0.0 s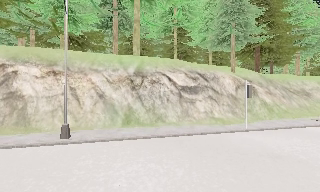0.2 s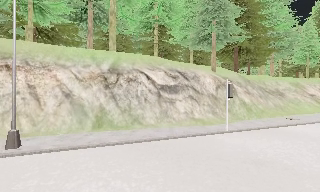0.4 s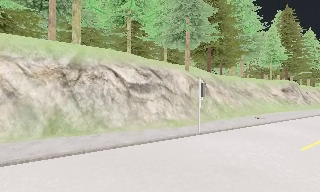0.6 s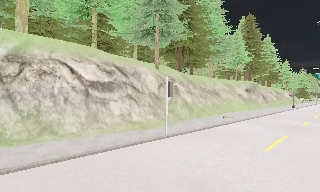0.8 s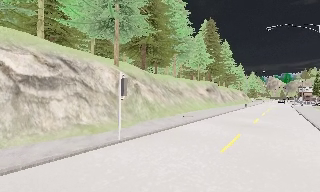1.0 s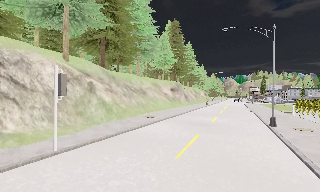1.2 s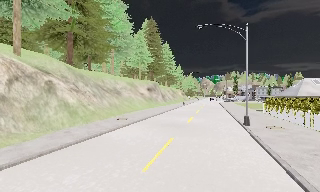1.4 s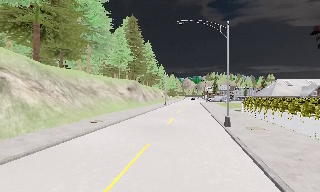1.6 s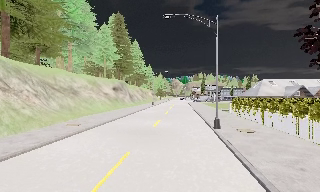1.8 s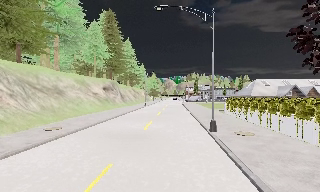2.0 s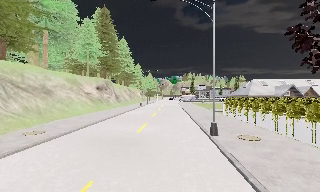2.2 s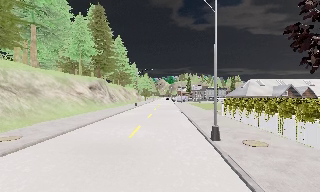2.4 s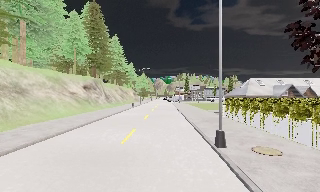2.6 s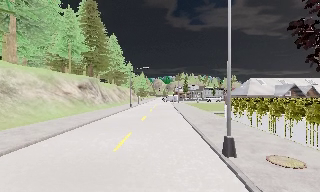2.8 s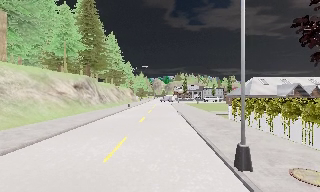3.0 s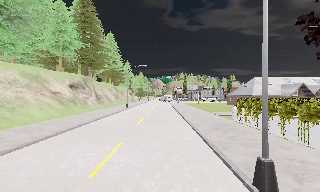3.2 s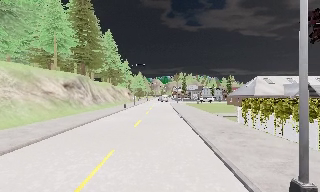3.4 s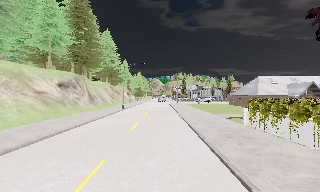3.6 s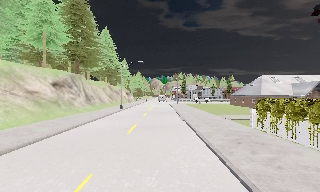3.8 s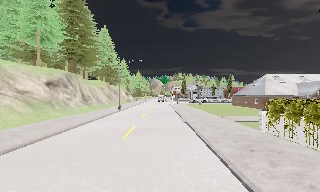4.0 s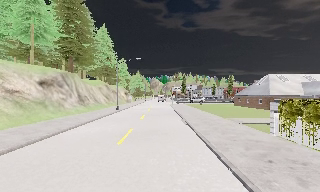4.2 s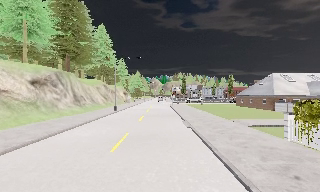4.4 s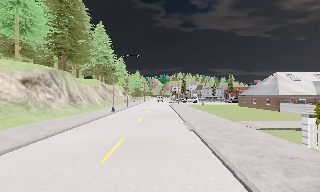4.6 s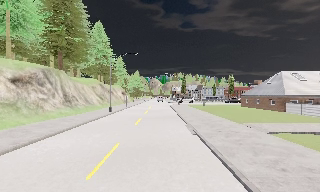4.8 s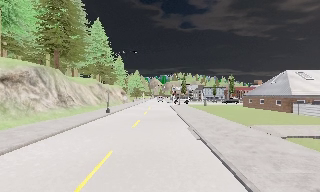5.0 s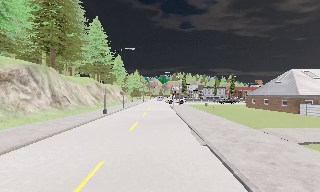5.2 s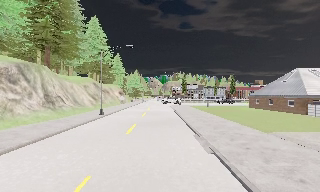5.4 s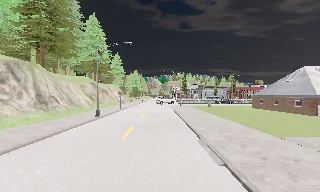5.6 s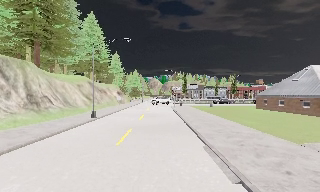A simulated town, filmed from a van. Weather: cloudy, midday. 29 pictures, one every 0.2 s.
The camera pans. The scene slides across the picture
to the left.
The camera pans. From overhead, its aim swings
clockwise.
0.0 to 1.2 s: The scene slides to the left, as the camera pans about 55 degrees to its right. It travels forward and to its right, about 7 m.
1.2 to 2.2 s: The camera swings to its right by about 15 degrees, and the scene slides to the left. It travels forward, about 5 m, so what stands in front looms larger.
2.2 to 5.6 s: The camera travels forward, about 18 m, so what stands in front looms larger.
The film runs forward here.
